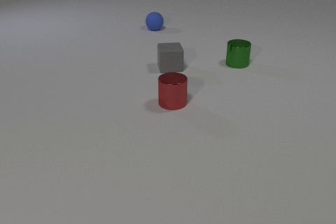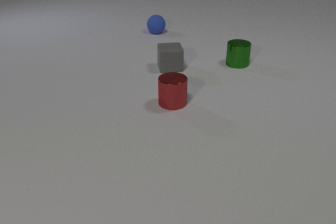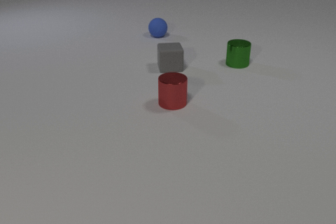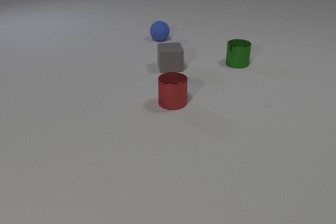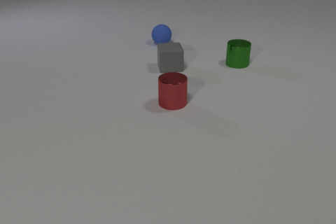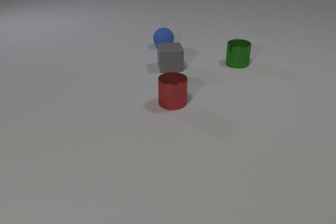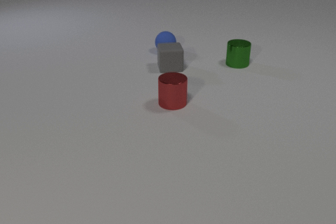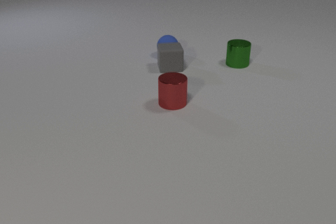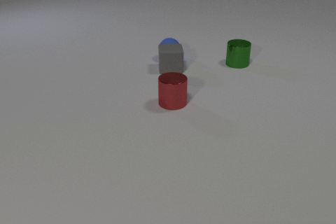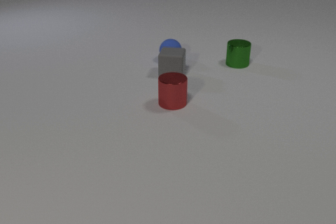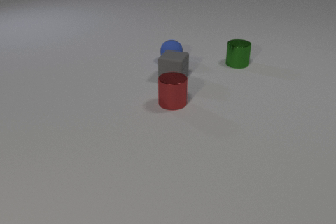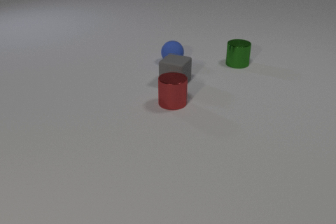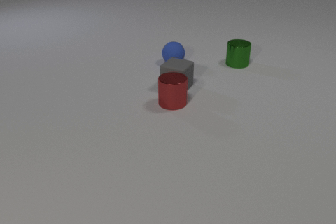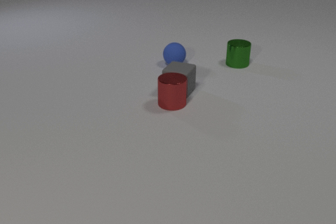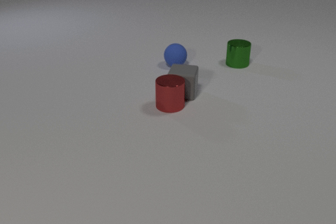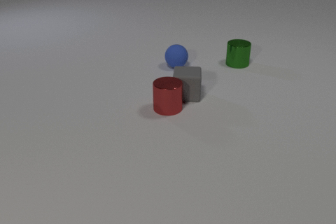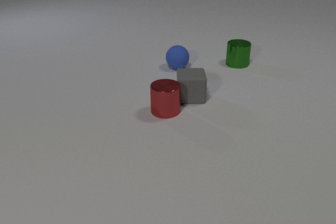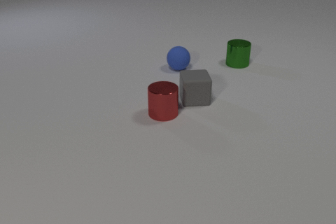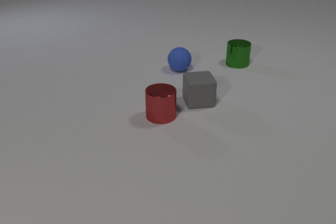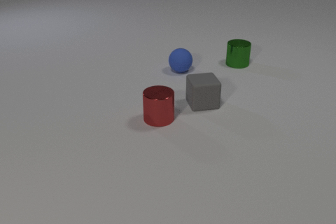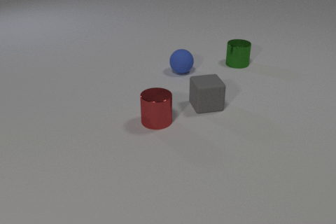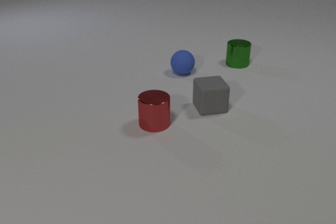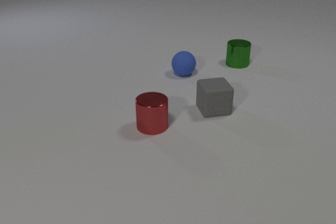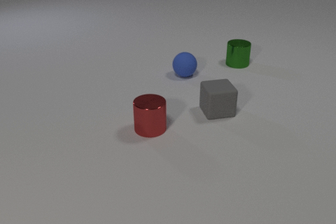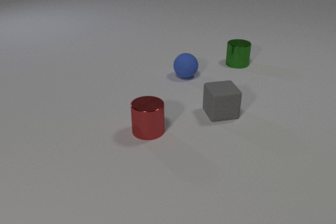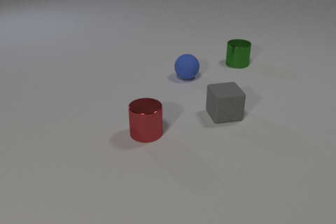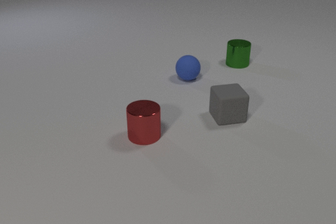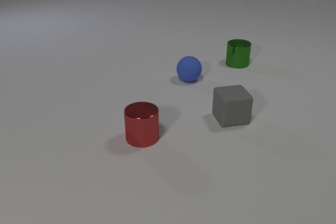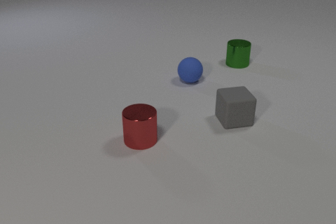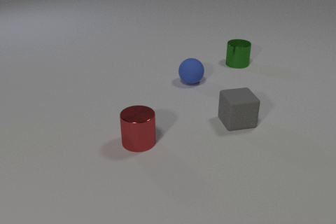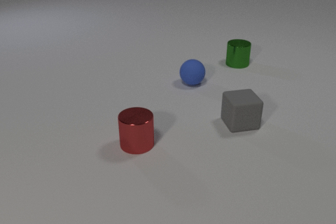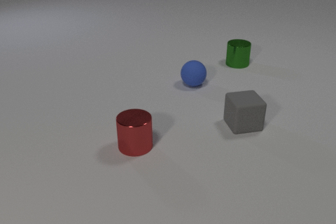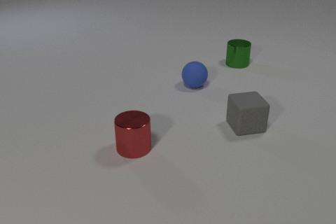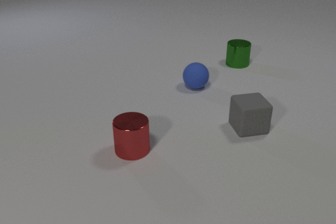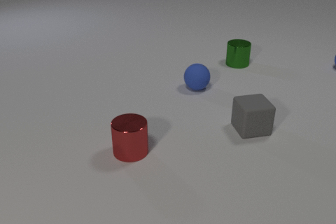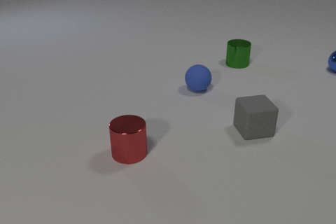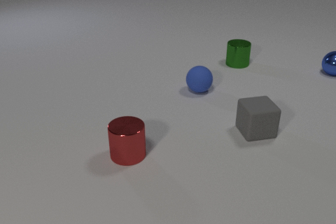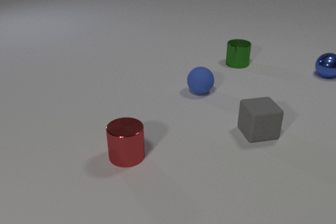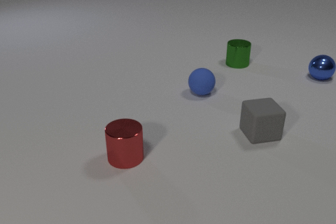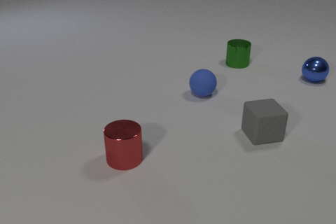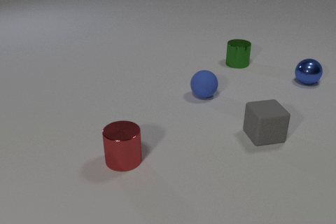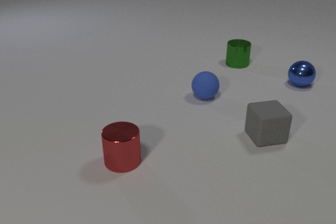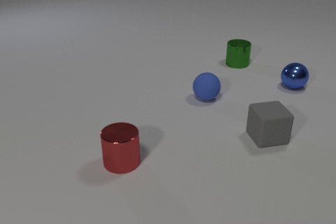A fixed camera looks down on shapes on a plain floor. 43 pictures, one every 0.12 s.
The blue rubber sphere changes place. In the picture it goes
toward the camera.
The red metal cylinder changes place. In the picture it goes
toward the camera.
0.00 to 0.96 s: The blue rubber sphere rolls toward the camera. The blue rubber sphere and the gray rubber cube collide.
0.96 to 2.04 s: The blue rubber sphere rolls toward the camera. The gray rubber cube slides toward the camera. The red metal cylinder slides toward the camera and to the left. The gray rubber cube and the red metal cylinder collide.
2.04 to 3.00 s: The blue rubber sphere rolls toward the camera. The gray rubber cube slides to the right and toward the camera. The red metal cylinder slides toward the camera and to the left.
3.00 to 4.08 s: The blue rubber sphere rolls toward the camera and to the right. The gray rubber cube slides to the right and toward the camera. The red metal cylinder slides toward the camera and to the left.
4.08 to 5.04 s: The blue rubber sphere rolls toward the camera and to the right. The gray rubber cube slides to the right and toward the camera. The blue metal sphere rolls toward the camera and to the left. The red metal cylinder slides toward the camera and to the left.
What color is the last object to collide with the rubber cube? red.
Are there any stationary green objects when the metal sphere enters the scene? yes.
What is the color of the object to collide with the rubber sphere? gray.
